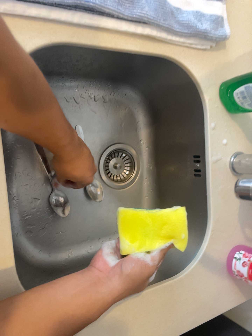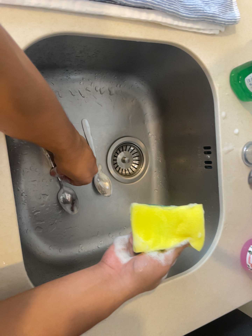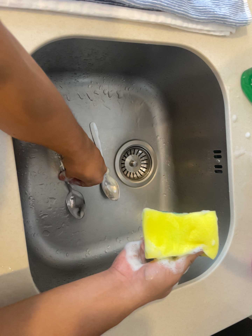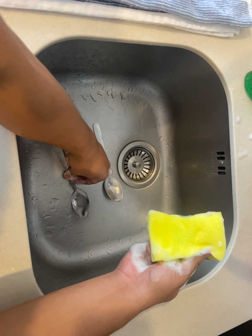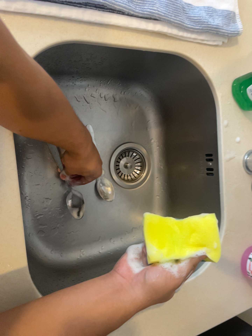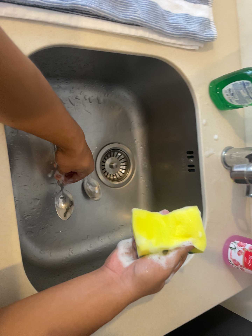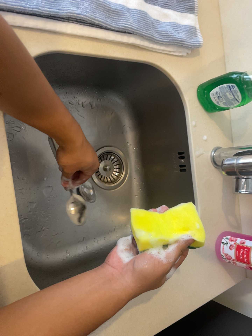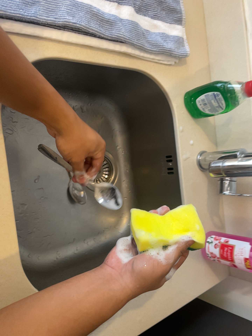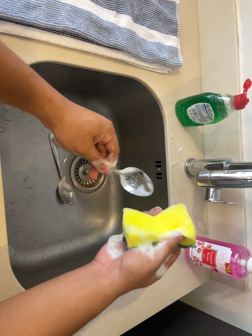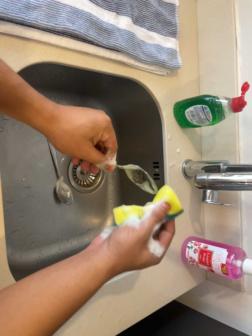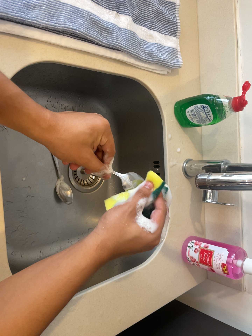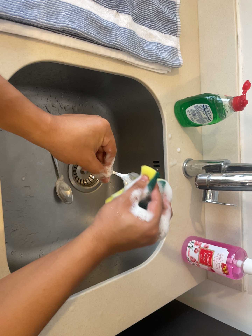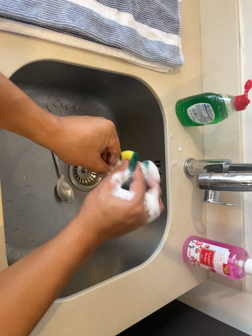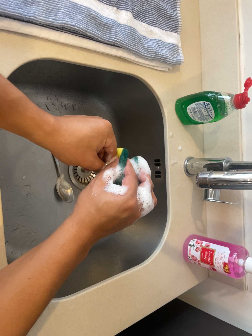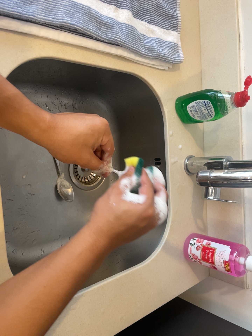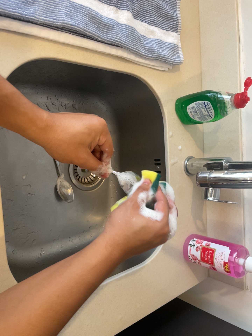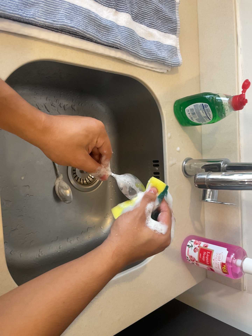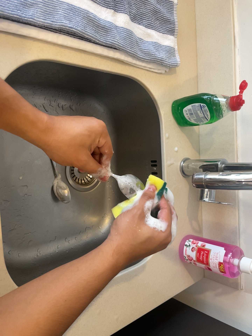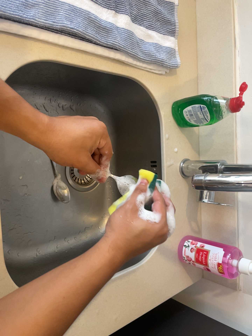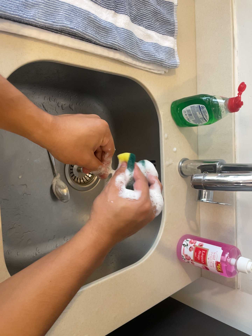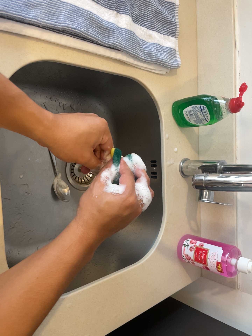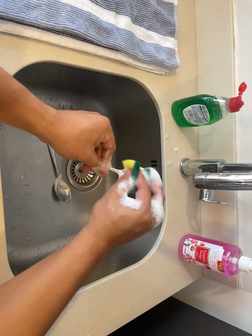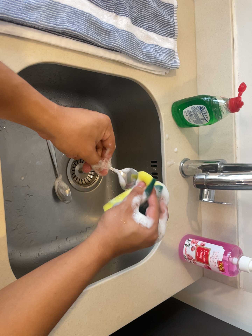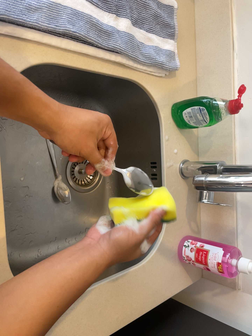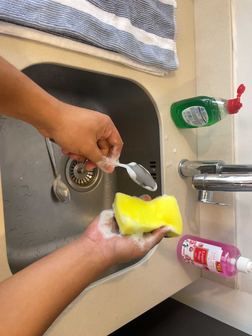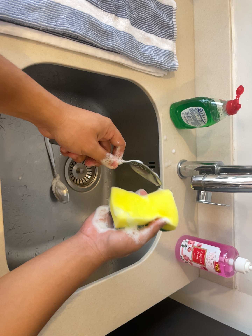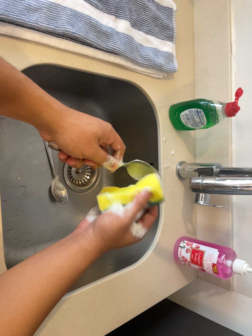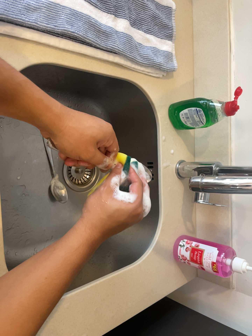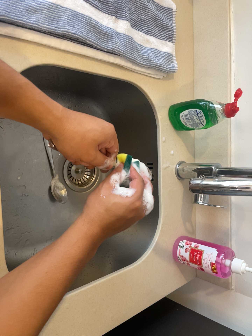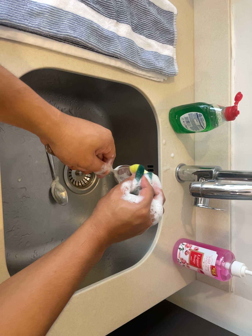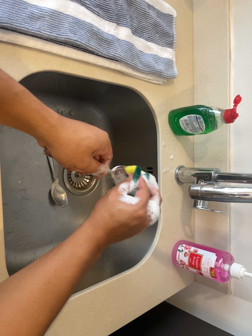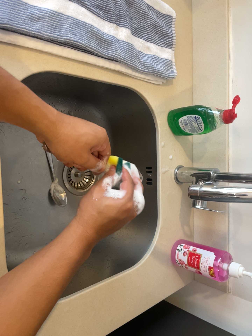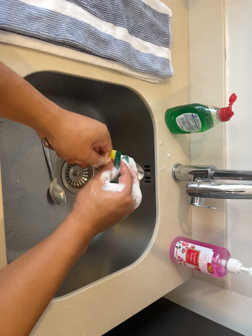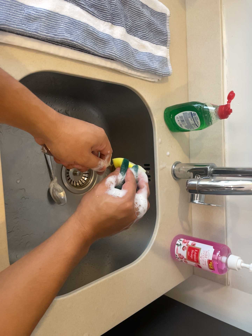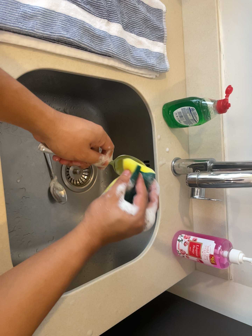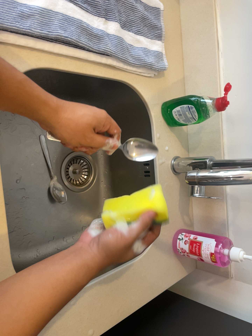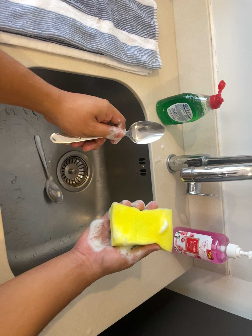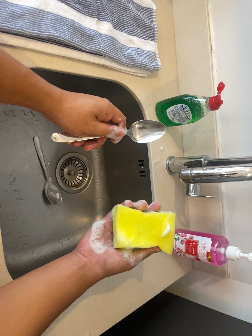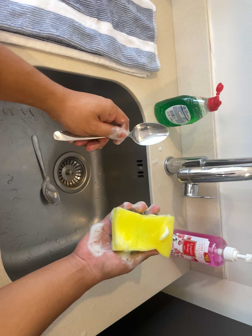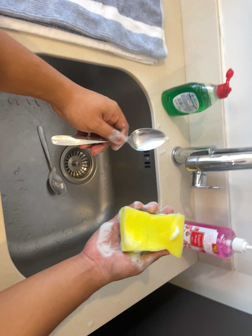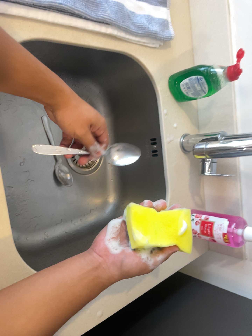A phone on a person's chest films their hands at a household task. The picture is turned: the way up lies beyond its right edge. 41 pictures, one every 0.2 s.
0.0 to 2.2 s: The camera swings to its right by about 10 degrees, and the scene slides to the left. It travels backward, about 9 cm, so what stands in front gets smaller.
2.2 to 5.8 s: The camera shifts only a little, or ends up much as it began.
5.8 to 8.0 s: The camera shifts only a little, or ends up much as it began.
The film runs backward here.
